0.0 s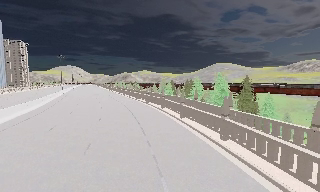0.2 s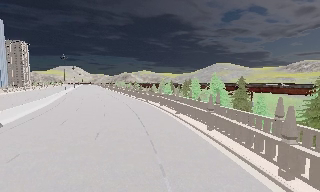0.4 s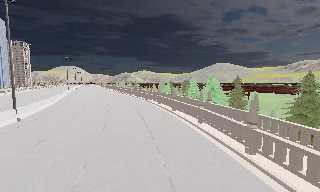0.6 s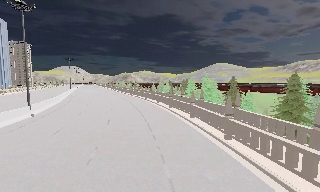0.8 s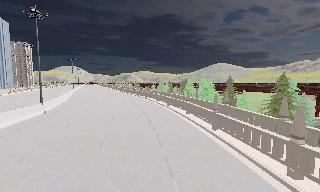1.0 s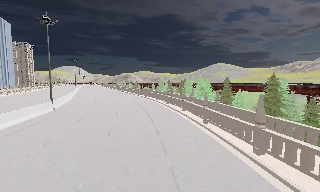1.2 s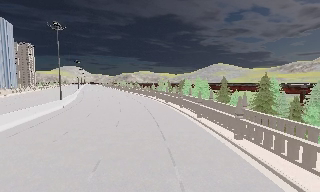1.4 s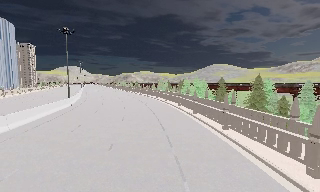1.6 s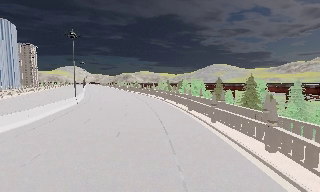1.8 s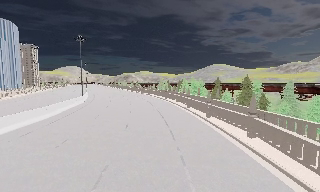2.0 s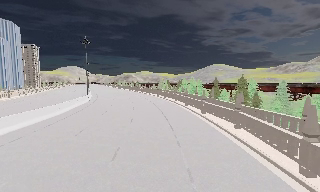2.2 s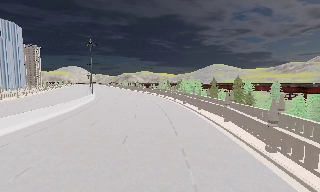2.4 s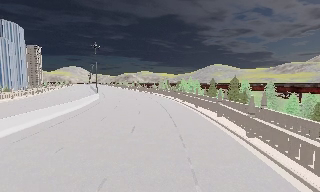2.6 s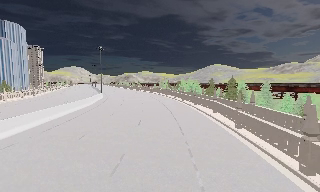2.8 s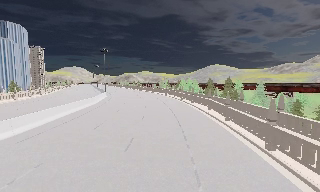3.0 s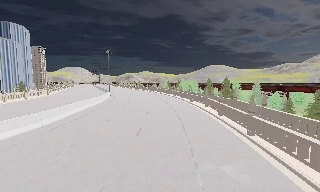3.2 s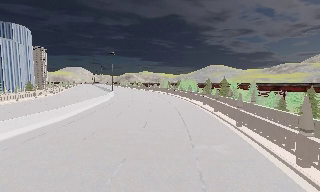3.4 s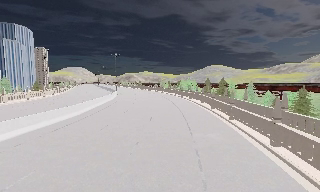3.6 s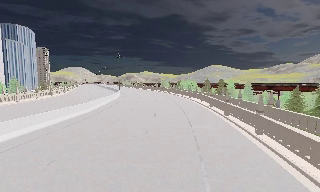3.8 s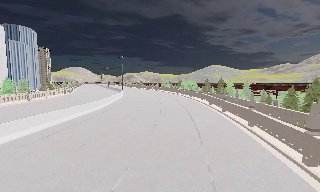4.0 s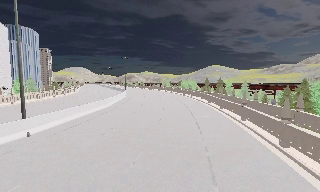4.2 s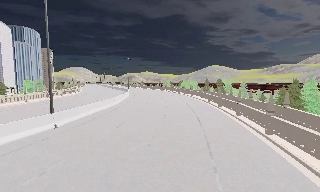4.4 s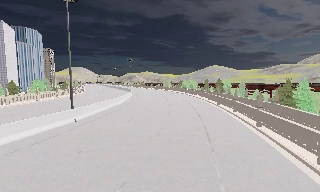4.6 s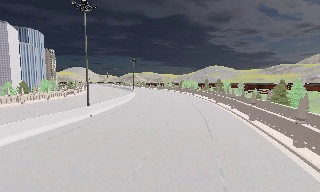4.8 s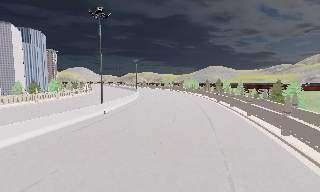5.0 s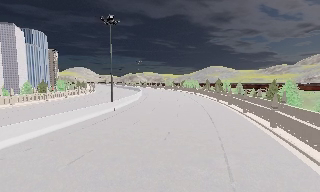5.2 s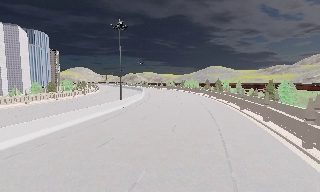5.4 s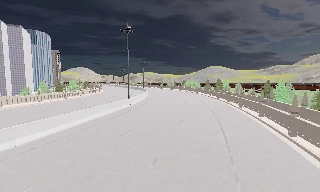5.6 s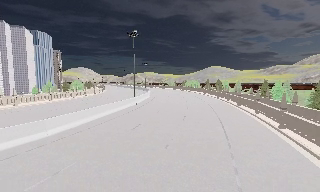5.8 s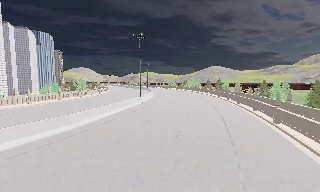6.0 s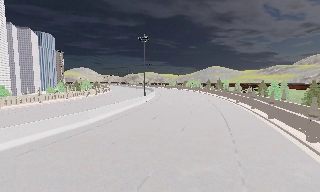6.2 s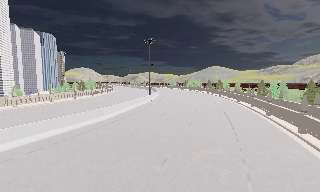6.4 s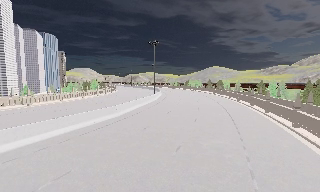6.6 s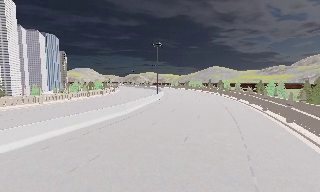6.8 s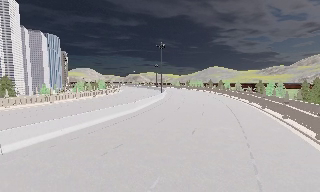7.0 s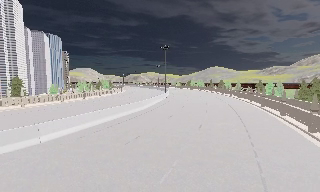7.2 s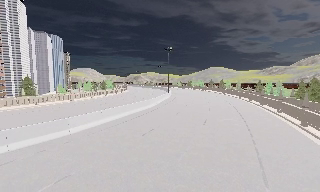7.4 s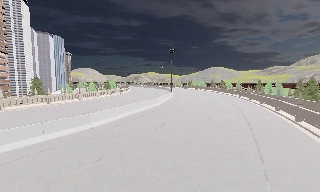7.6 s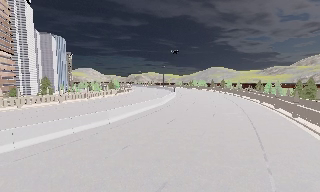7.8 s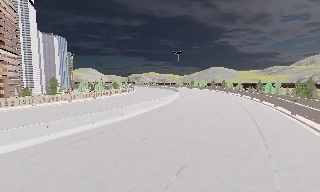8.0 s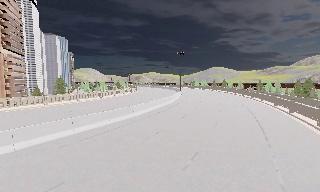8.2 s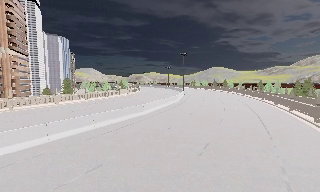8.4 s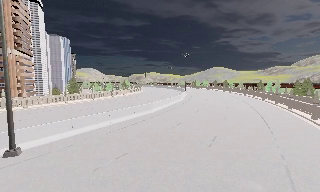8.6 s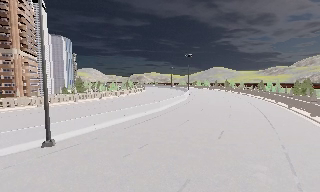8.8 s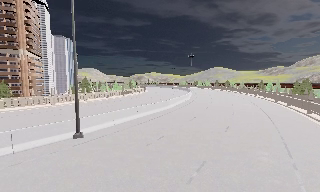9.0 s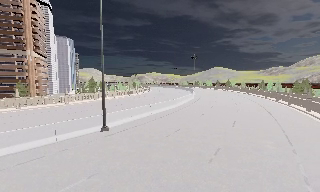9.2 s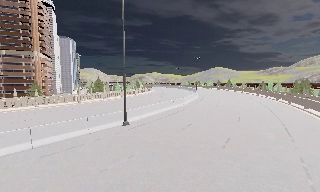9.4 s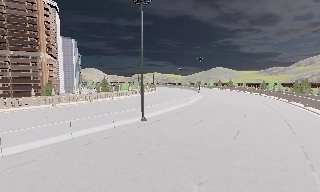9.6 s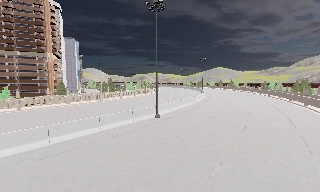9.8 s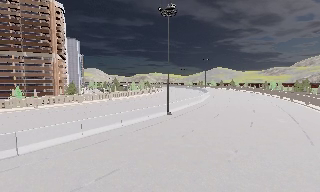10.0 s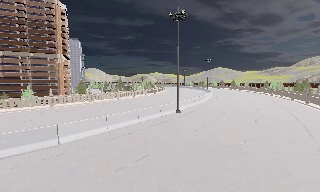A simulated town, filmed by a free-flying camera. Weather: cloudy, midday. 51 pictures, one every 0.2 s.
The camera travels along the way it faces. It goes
backward.
0.0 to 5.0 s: The camera travels backward, about 55 m, so what stands in front gets smaller.
5.0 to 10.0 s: The camera travels backward and to its left, about 45 m, so what stands in front gets smaller.
The film runs backward here.
